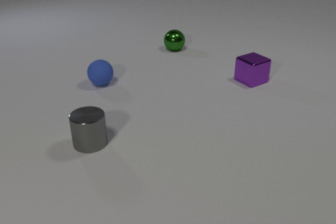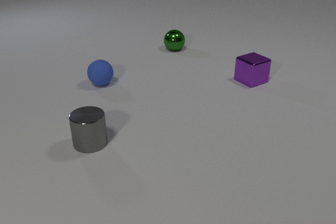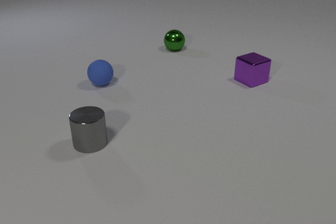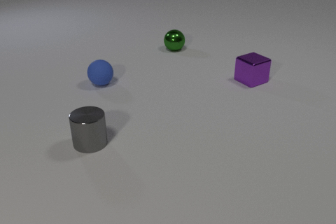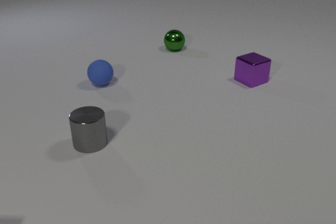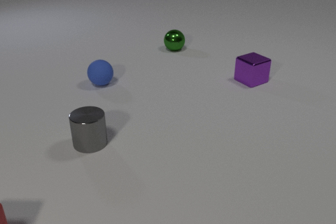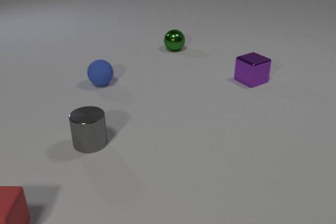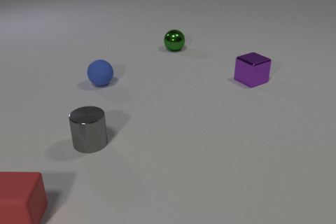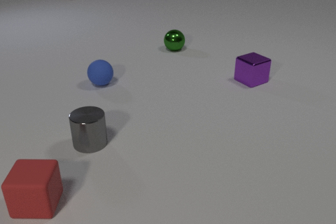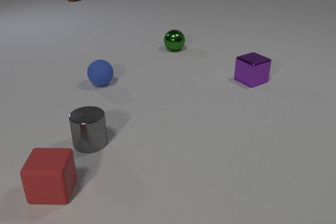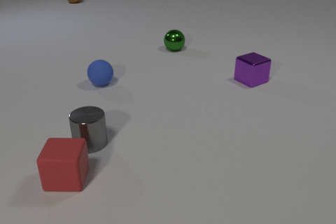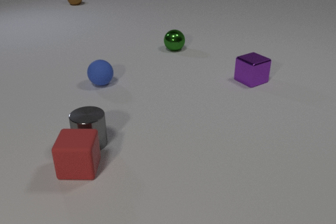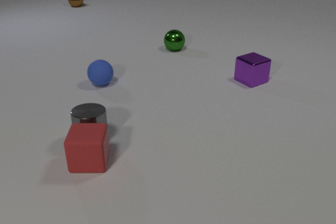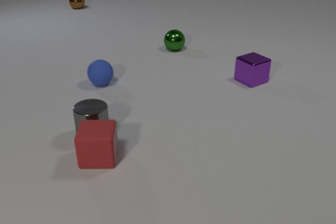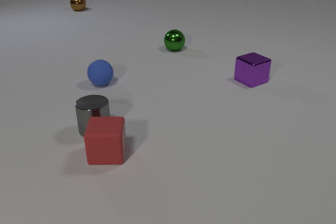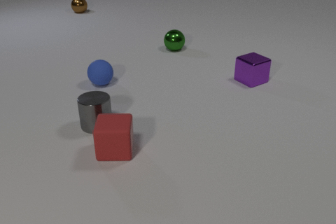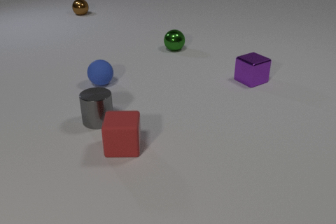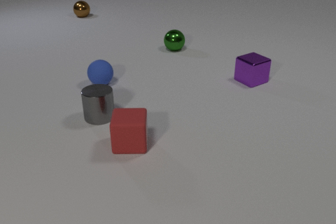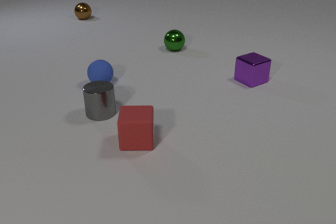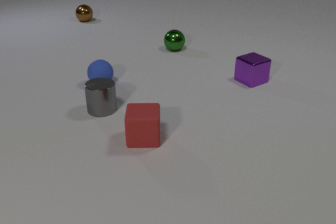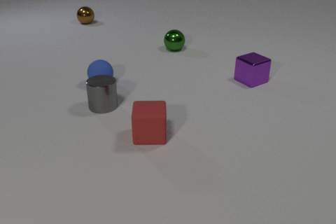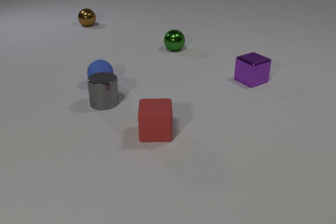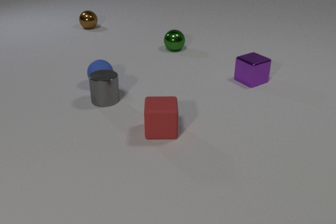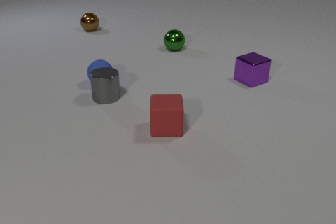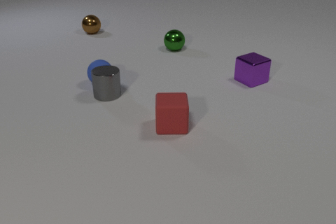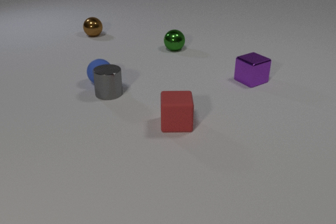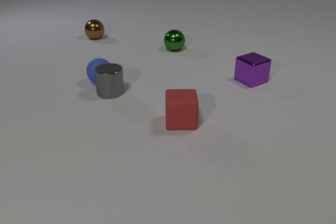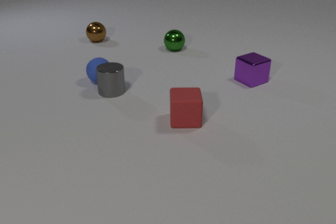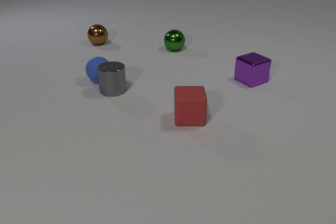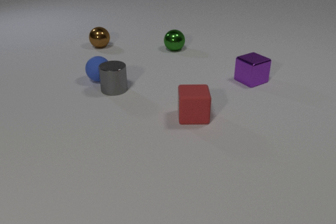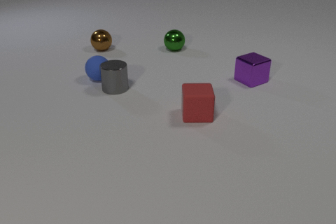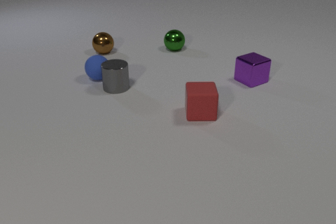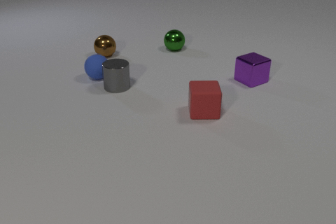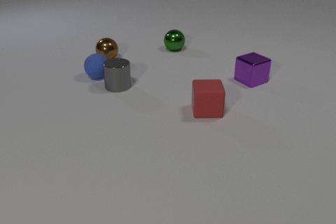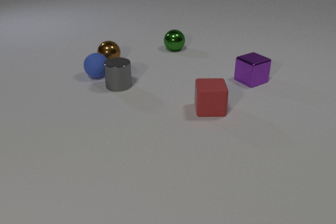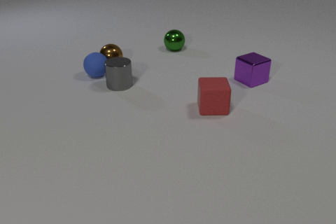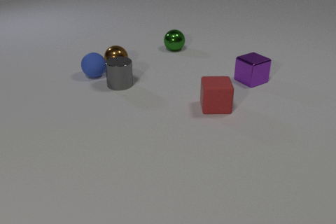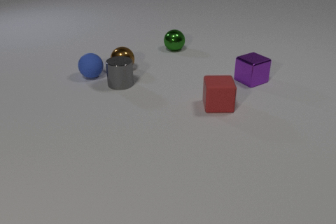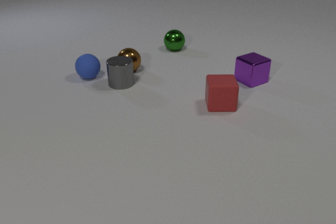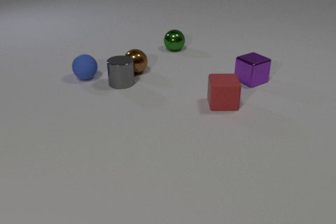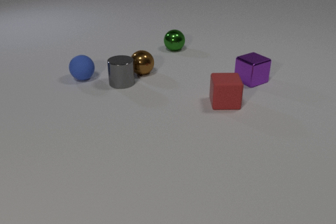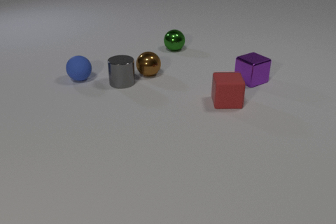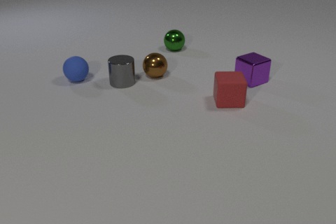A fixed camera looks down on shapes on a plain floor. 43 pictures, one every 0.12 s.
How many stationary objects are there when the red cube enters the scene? 4.
Are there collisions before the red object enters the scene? no.
Are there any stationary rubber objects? no.
0.00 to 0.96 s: The red rubber cube comes in at the left edge, slides to the right and away from the camera.
0.96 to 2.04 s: The red rubber cube slides to the right and away from the camera. The gray metal cylinder slides away from the camera. The brown metal sphere rolls toward the camera. The red rubber cube and the gray metal cylinder collide.
2.04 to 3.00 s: The red rubber cube slides to the right and away from the camera. The gray metal cylinder slides away from the camera. The brown metal sphere rolls toward the camera. The gray metal cylinder and the blue rubber sphere collide.
3.00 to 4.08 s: The red rubber cube slides to the right and away from the camera. The gray metal cylinder slides away from the camera and to the right. The blue rubber sphere rolls away from the camera. The brown metal sphere rolls toward the camera.
4.08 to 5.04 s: The red rubber cube slides away from the camera and to the right. The gray metal cylinder slides away from the camera. The blue rubber sphere rolls to the left. The brown metal sphere rolls to the right and toward the camera. The blue rubber sphere and the brown metal sphere collide.
